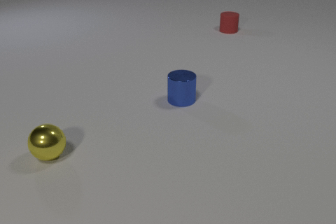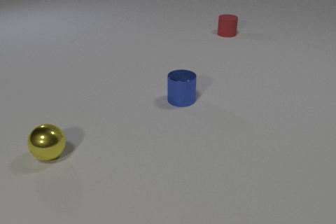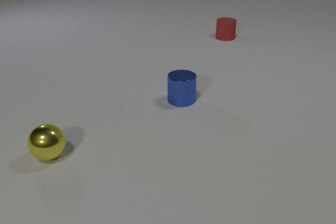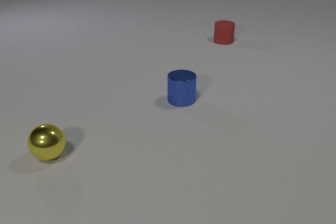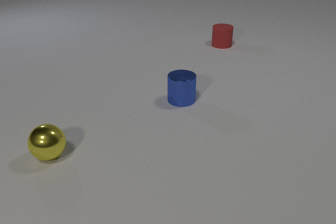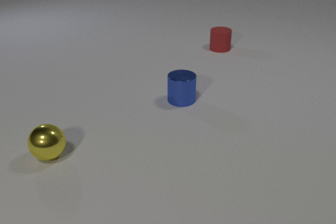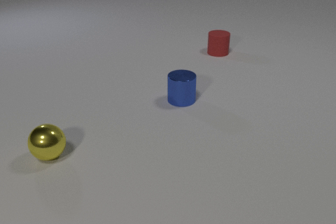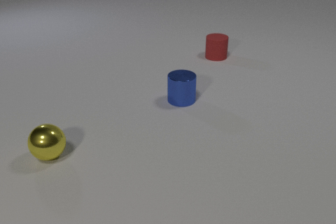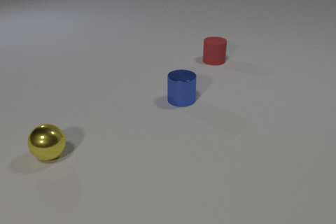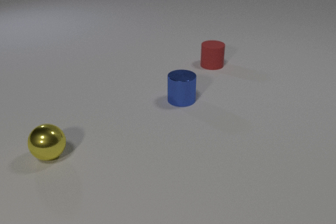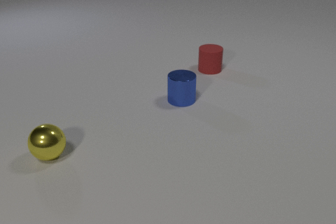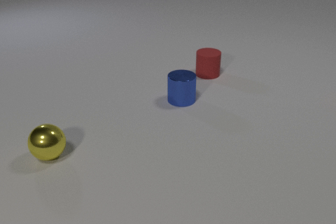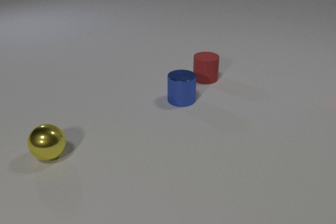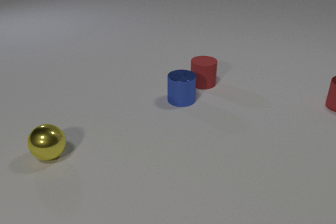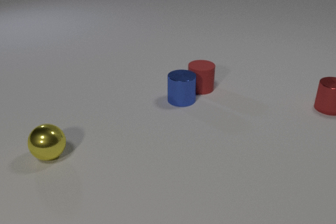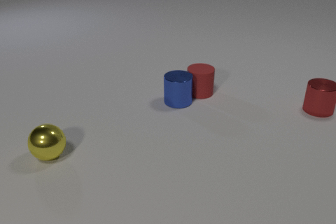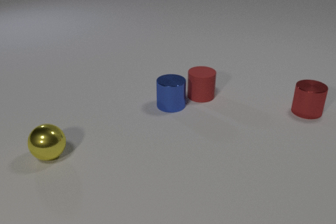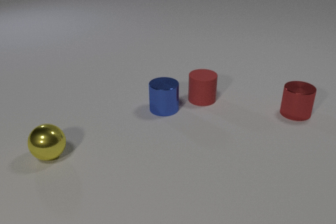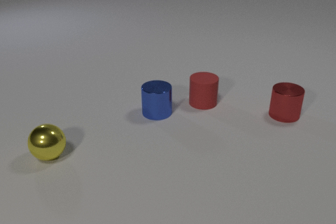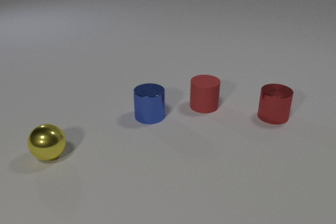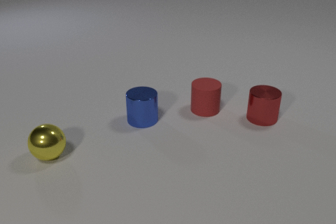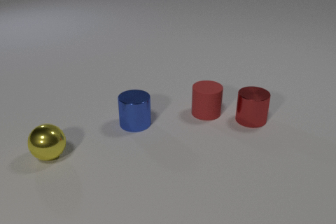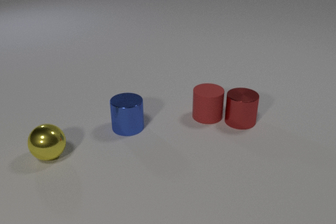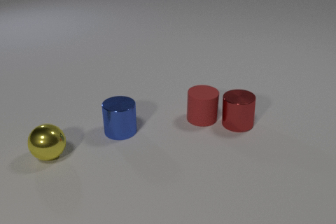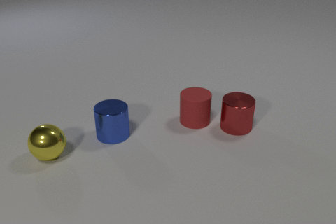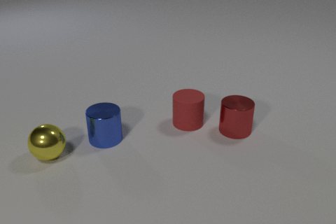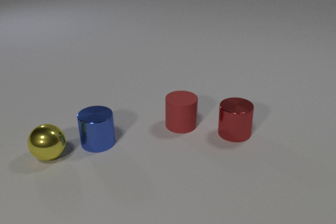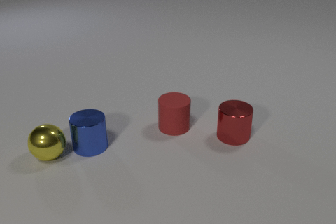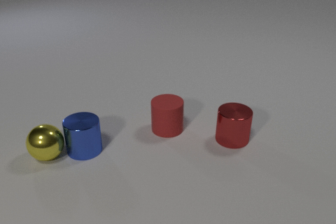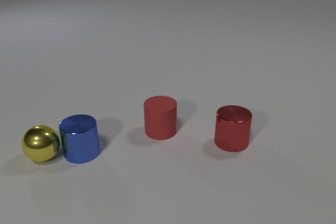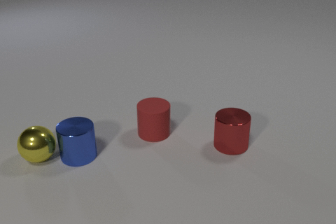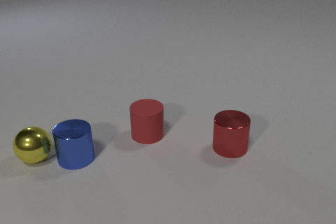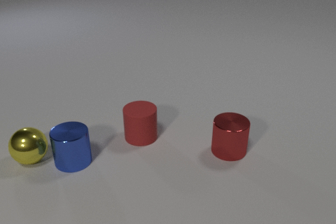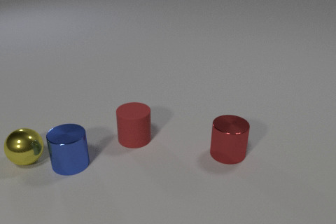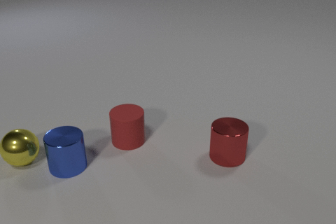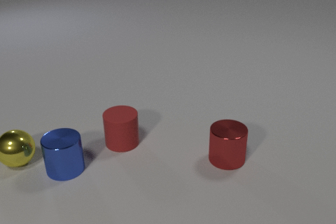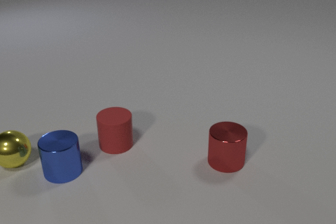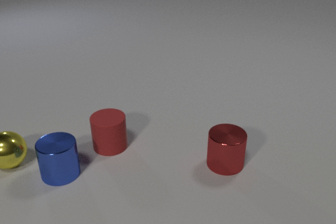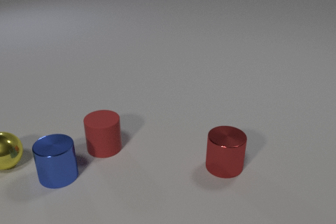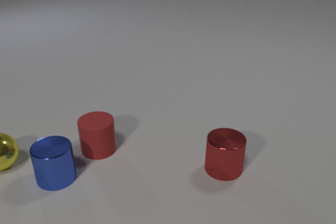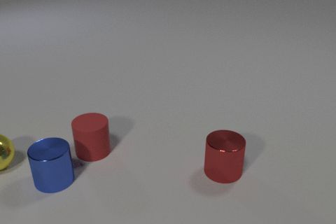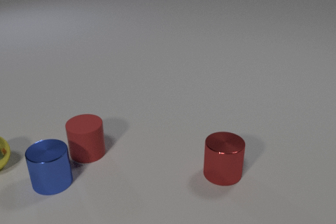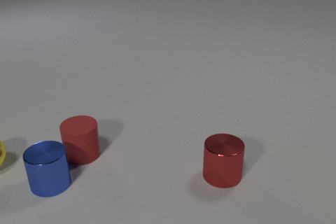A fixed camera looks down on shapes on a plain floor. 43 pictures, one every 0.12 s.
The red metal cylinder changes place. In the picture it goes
toward the camera.
The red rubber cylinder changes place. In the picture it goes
toward the camera.
0.00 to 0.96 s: The red rubber cylinder slides toward the camera.
0.96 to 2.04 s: The red rubber cylinder slides toward the camera. The blue metal cylinder slides toward the camera and to the left. The red metal cylinder comes in at the right edge, slides to the left and toward the camera. The red rubber cylinder and the blue metal cylinder collide.
2.04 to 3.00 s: The red rubber cylinder slides toward the camera. The blue metal cylinder slides to the left and toward the camera. The red metal cylinder slides to the left and toward the camera. The red rubber cylinder and the red metal cylinder collide.
3.00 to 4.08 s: The red rubber cylinder slides to the left and toward the camera. The blue metal cylinder slides toward the camera and to the left. The yellow metal sphere rolls to the left. The red metal cylinder slides toward the camera. The blue metal cylinder and the yellow metal sphere collide.
4.08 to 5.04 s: The red rubber cylinder slides to the left. The blue metal cylinder slides toward the camera and to the left. The yellow metal sphere rolls to the left. The red metal cylinder slides toward the camera.
What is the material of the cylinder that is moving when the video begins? rubber.
How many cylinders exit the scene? 0.
What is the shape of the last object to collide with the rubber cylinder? cylinder.
